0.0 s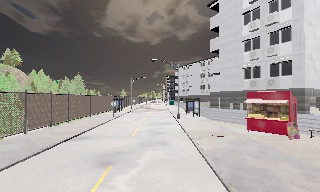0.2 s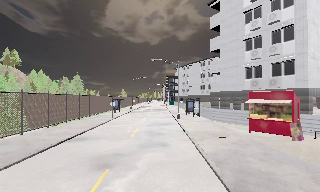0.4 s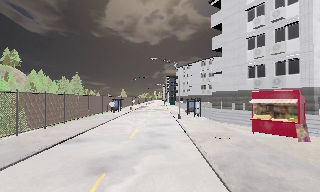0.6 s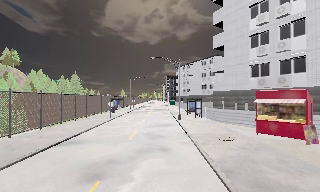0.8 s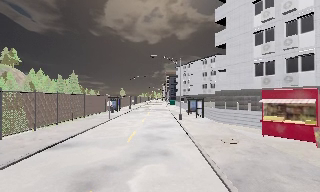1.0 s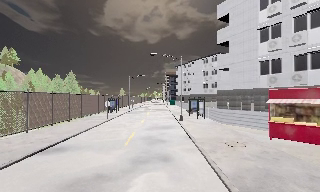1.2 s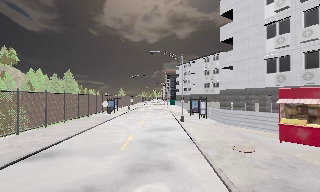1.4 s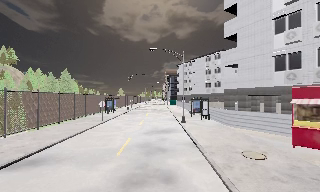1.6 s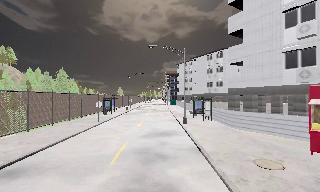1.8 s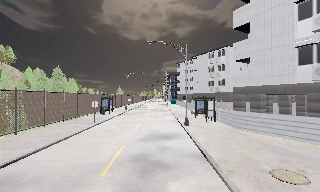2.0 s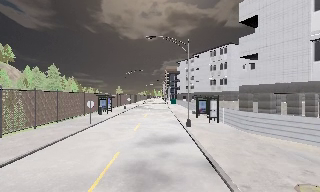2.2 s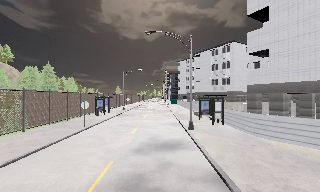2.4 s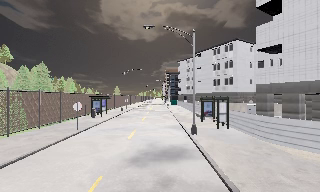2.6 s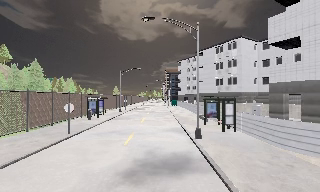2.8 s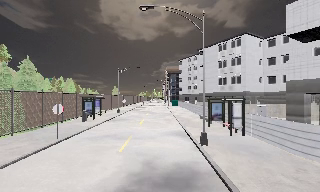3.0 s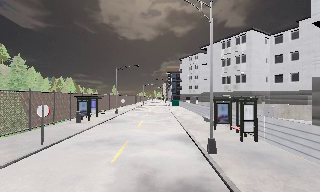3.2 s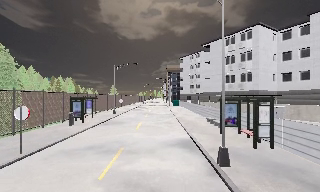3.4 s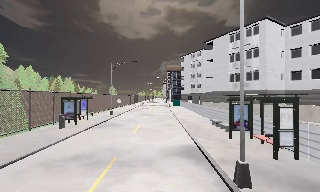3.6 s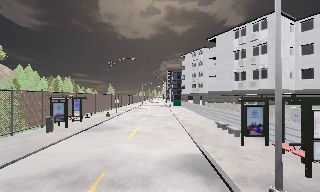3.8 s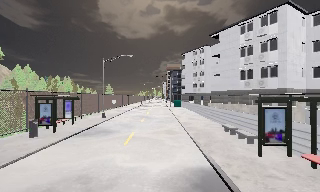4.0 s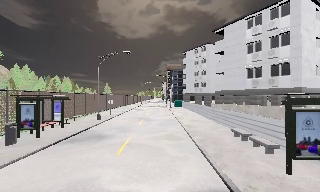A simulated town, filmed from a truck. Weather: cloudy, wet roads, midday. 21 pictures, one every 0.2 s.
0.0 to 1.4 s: The camera travels forward, about 4.5 m, so what stands in front looms larger. It gains speed.
1.4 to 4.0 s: The camera travels forward, about 16 m, so what stands in front looms larger.
The film runs forward here.
